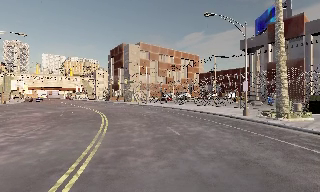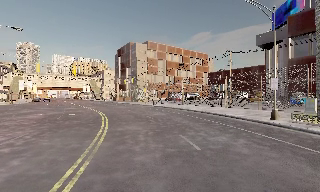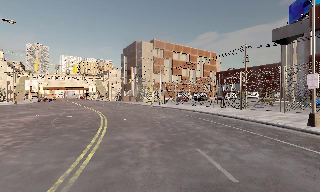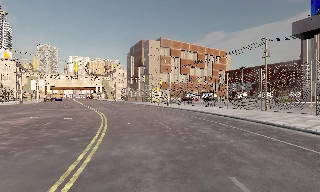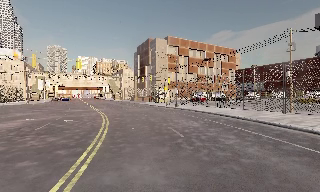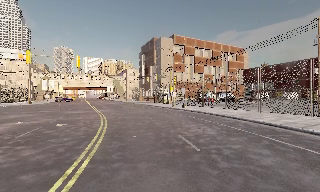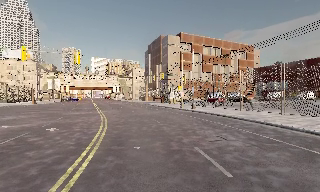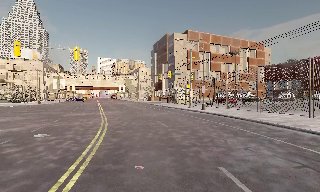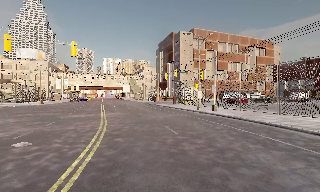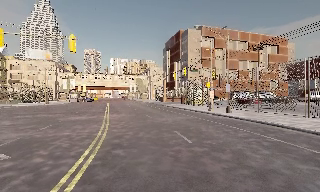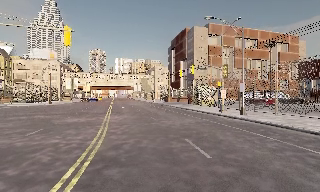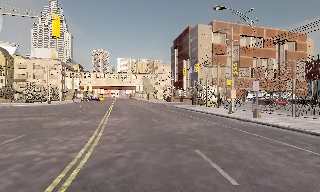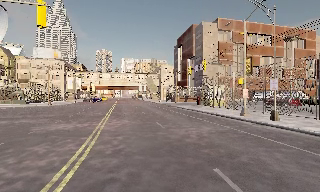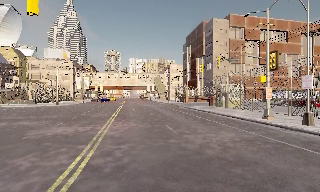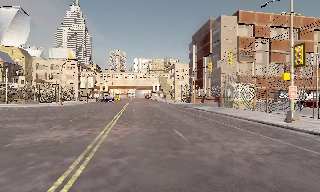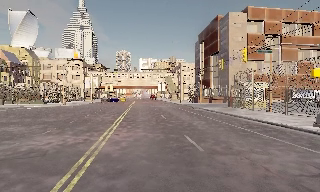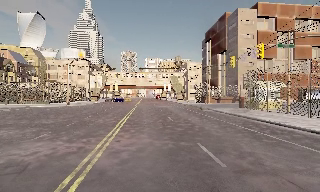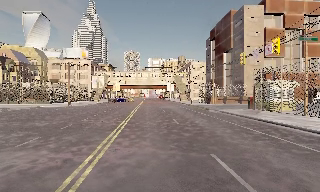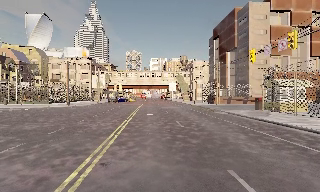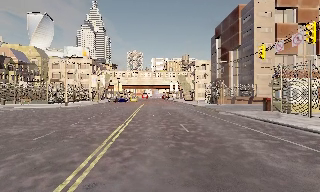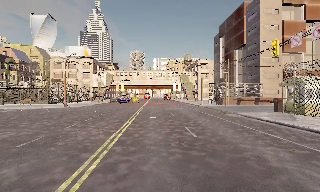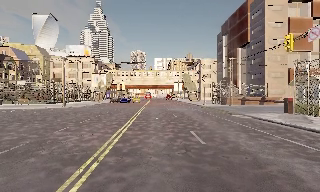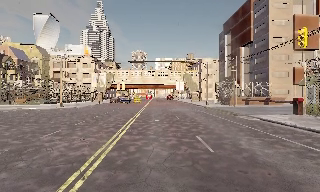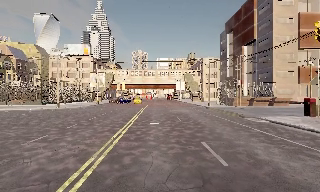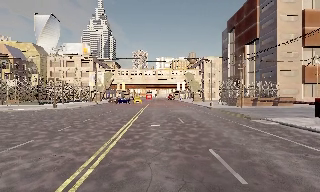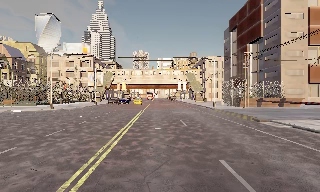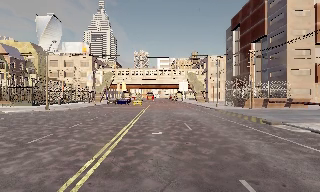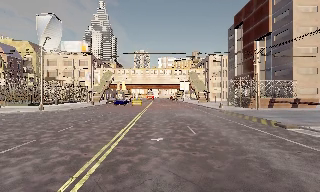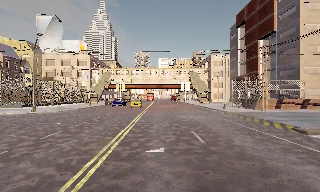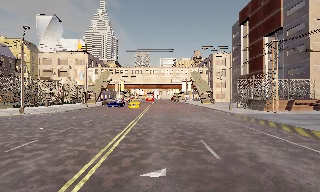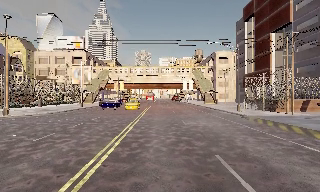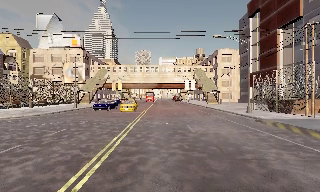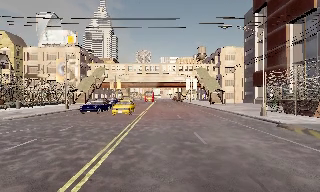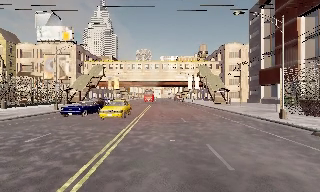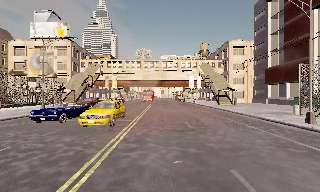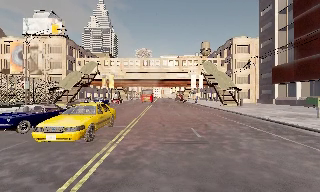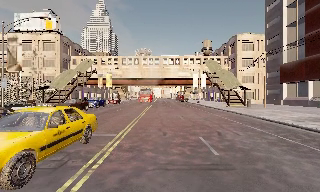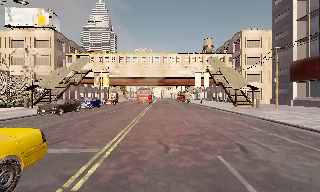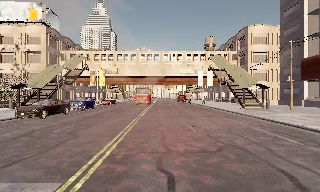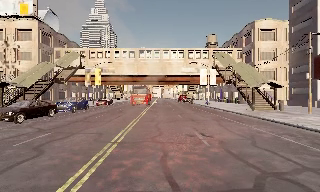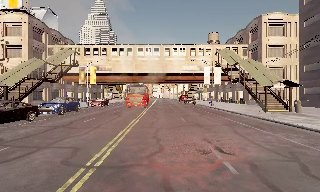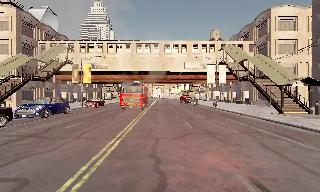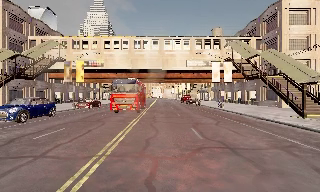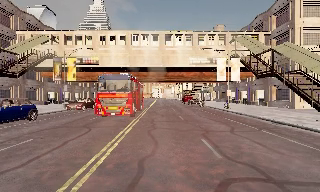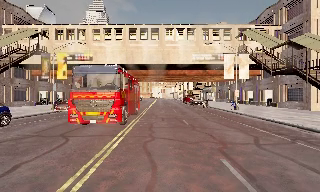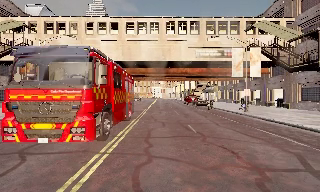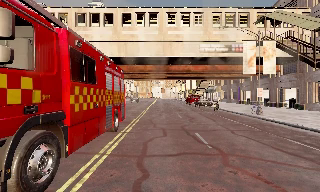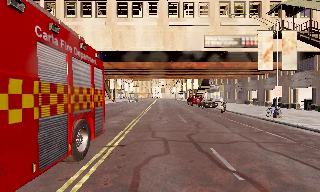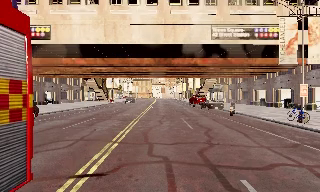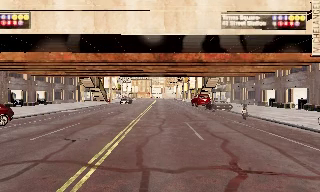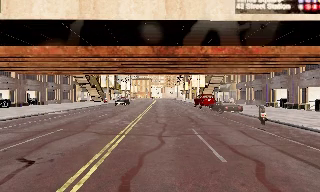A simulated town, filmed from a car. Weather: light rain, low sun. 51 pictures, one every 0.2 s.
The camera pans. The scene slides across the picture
to the right.
The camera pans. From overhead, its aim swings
counterclockwise.
0.0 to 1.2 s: The camera swings to its left by about 15 degrees, and the scene slides to the right. It travels forward, about 11 m, so what stands in front looms larger.
1.2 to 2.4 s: The camera travels forward, about 9 m, so what stands in front looms larger.
2.4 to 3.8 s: The scene slides to the right, as the camera pans about 10 degrees to its left. It travels forward, about 8 m, so what stands in front looms larger.
3.8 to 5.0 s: The camera travels forward, about 6 m, so what stands in front looms larger.
5.0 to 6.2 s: The camera travels forward, about 9 m, so what stands in front looms larger. It gains speed.
6.2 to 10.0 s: The camera travels forward, about 40 m, so what stands in front looms larger.
The film runs forward here.
